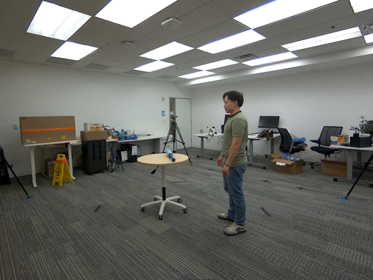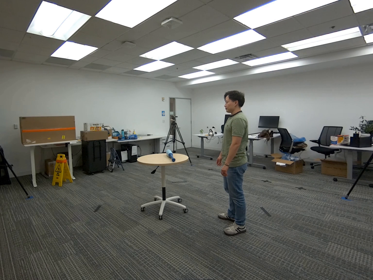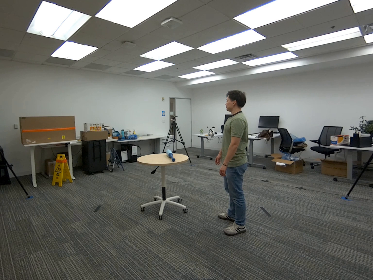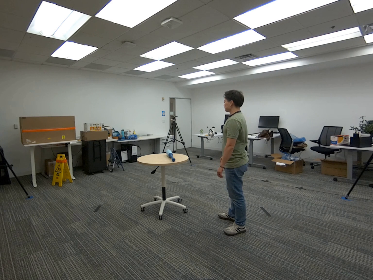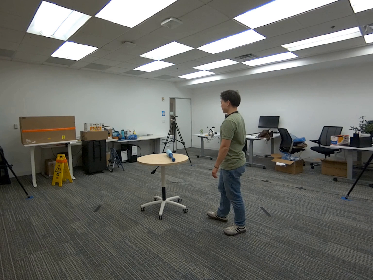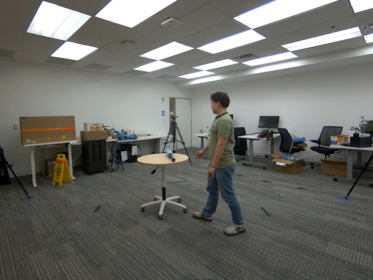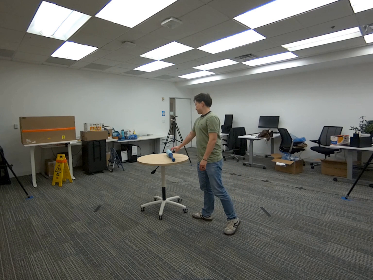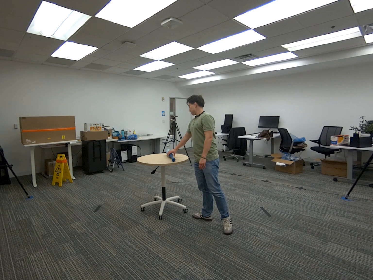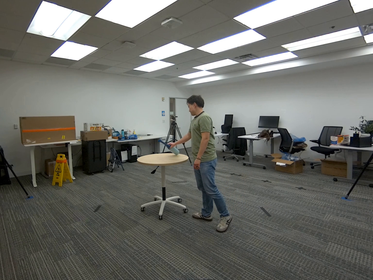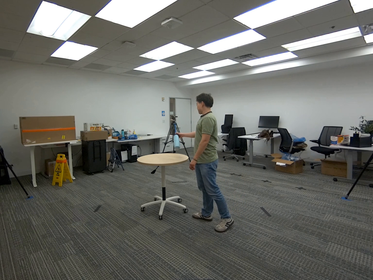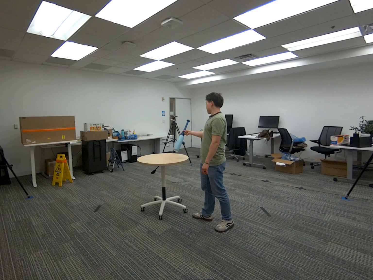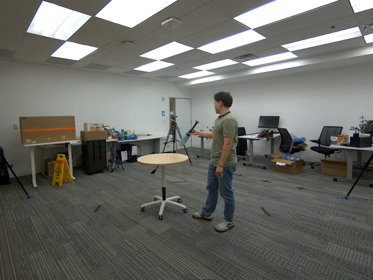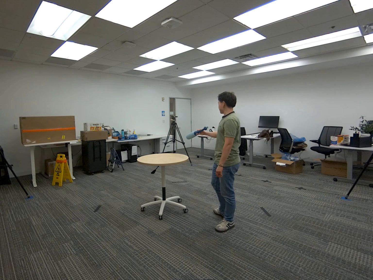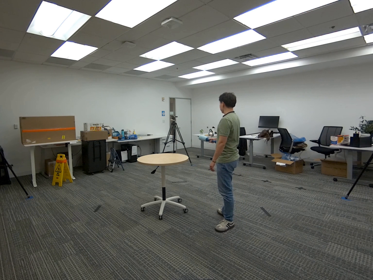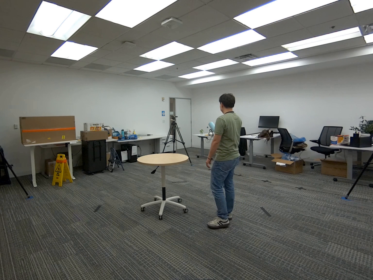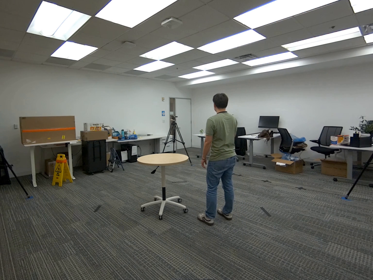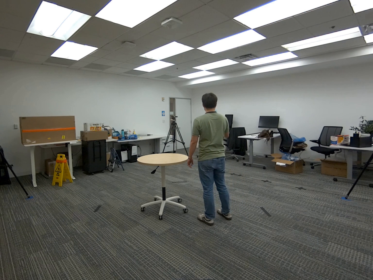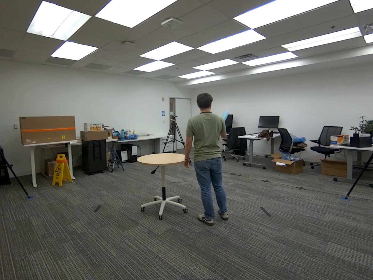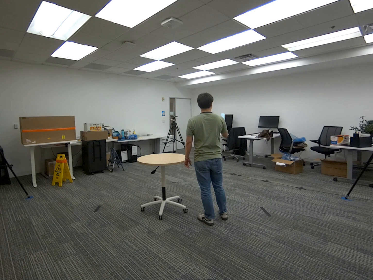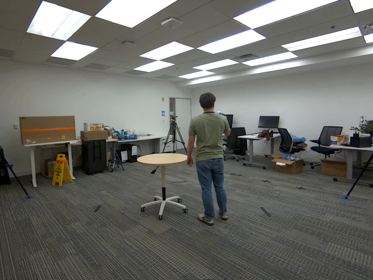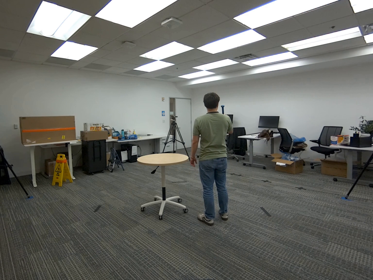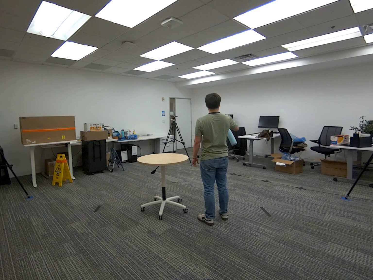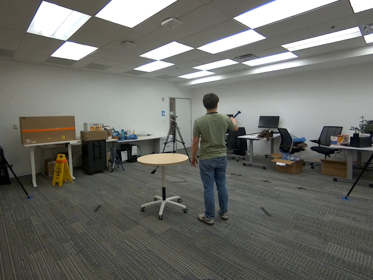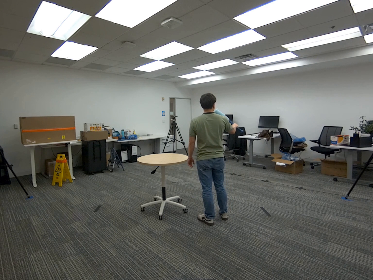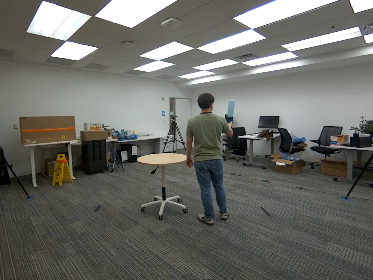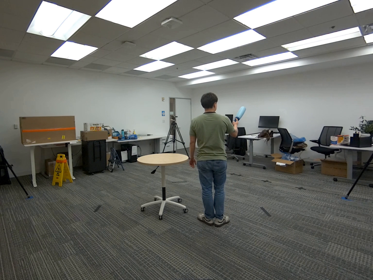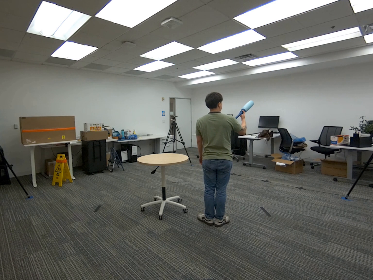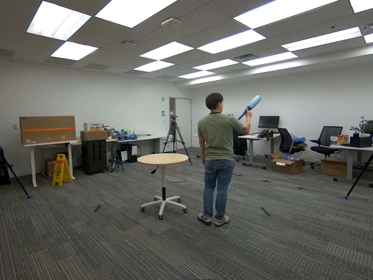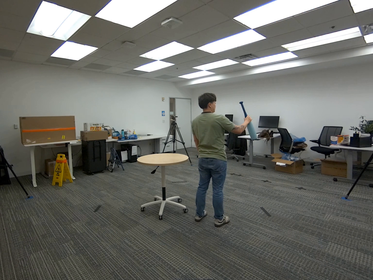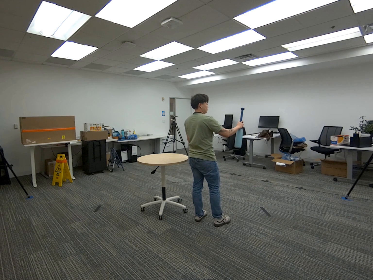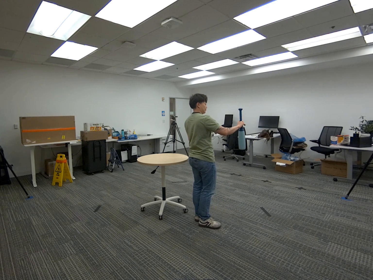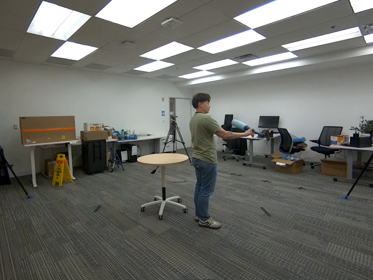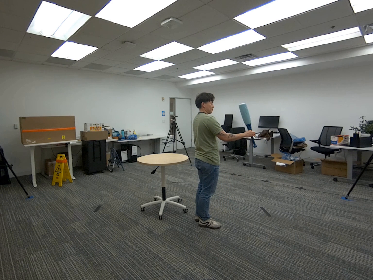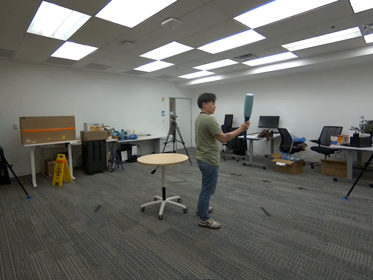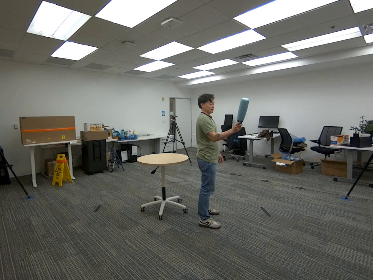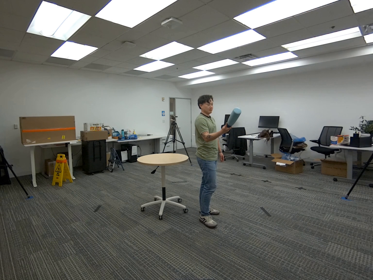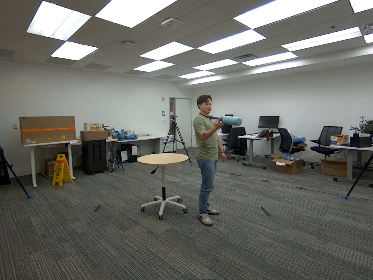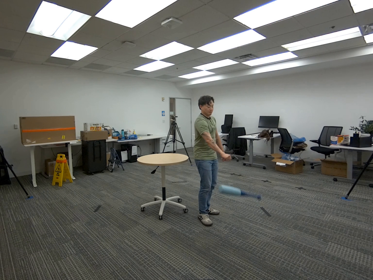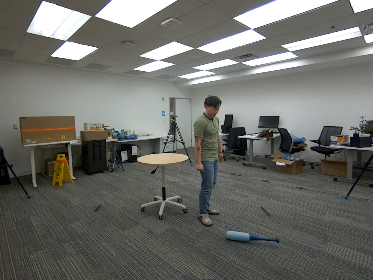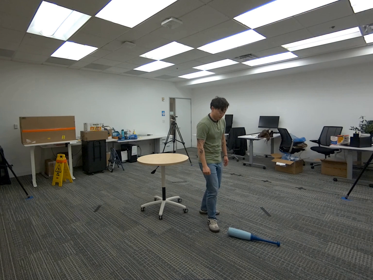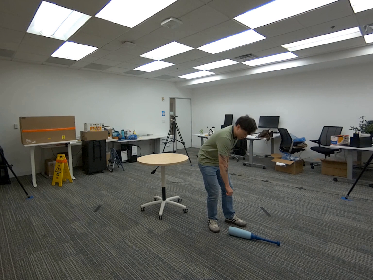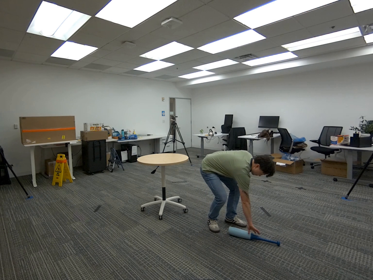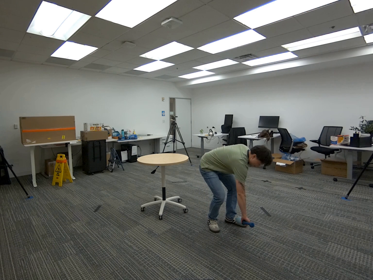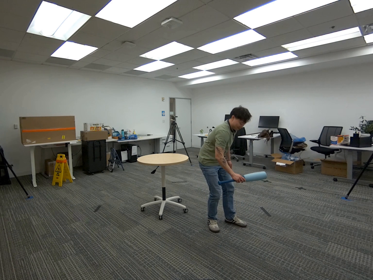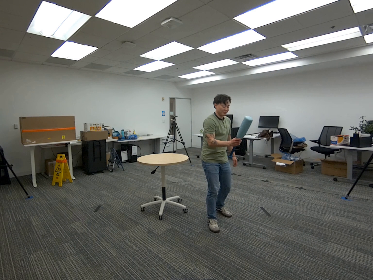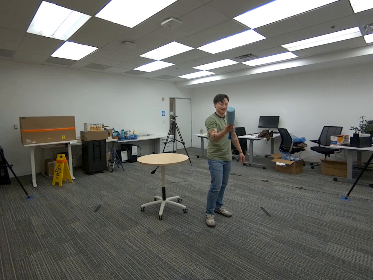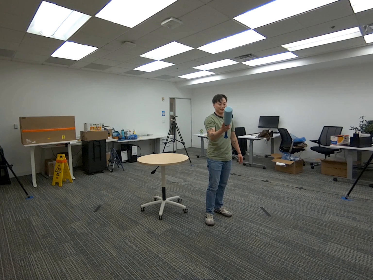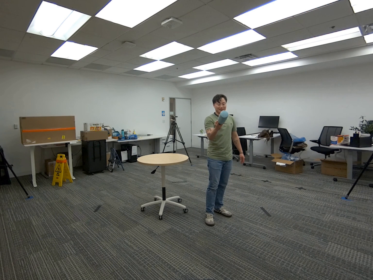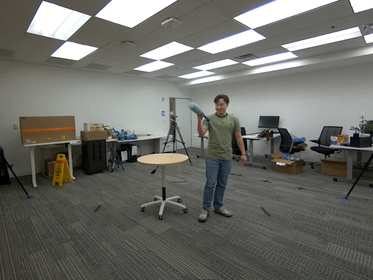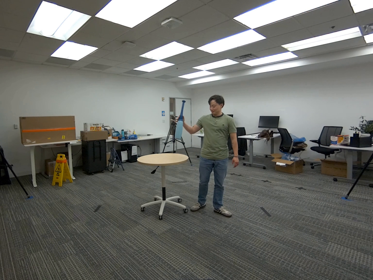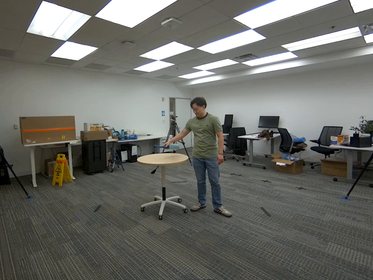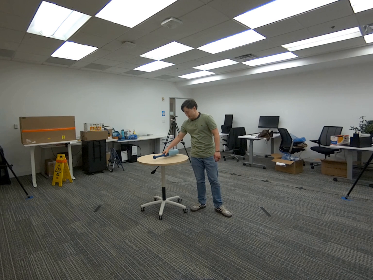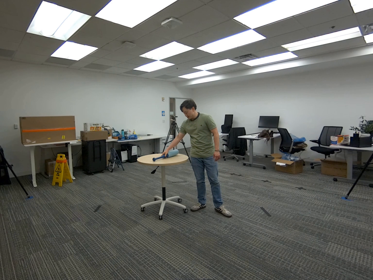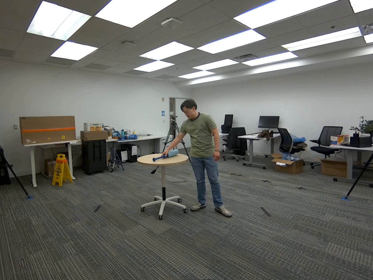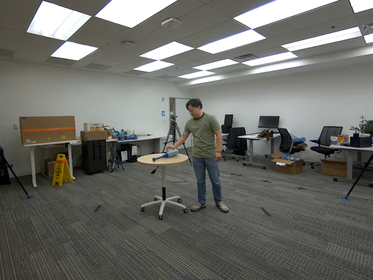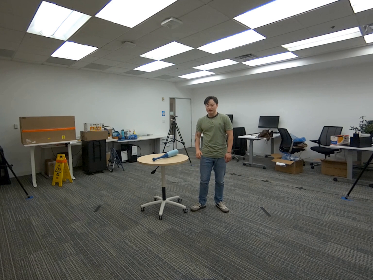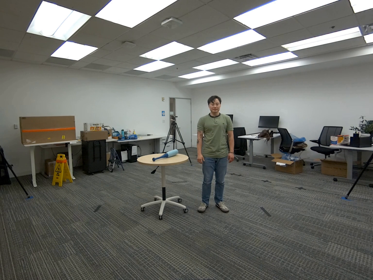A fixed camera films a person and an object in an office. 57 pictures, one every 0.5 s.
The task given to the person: Walk over to the baseball bat on the round table and pick up the baseball bat using one hand rotate the bat using only one hand. Place on the ground when complete.
